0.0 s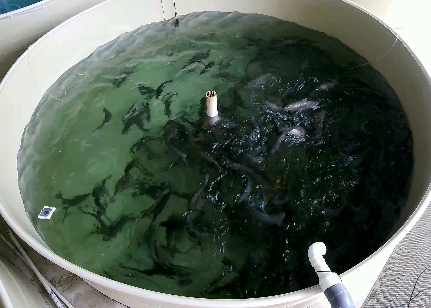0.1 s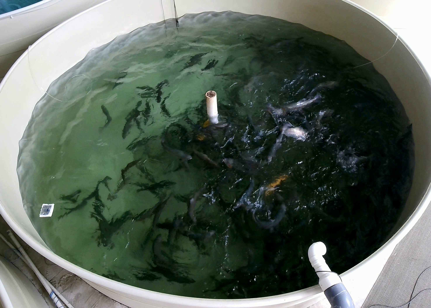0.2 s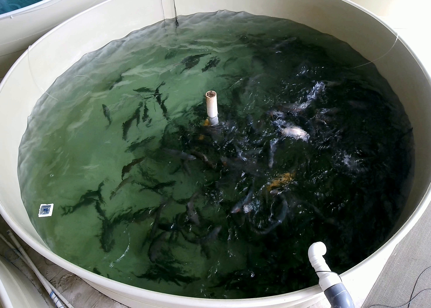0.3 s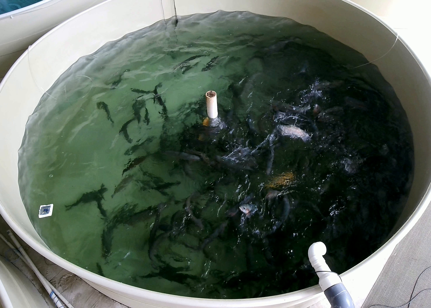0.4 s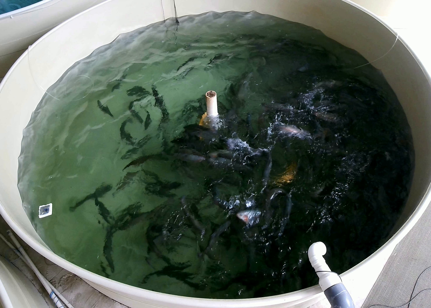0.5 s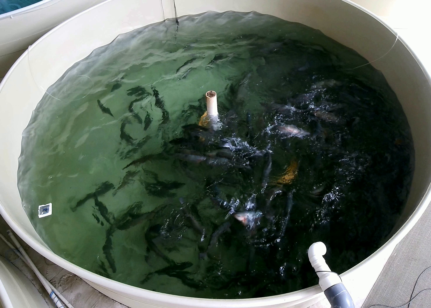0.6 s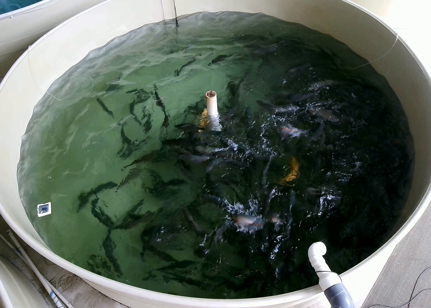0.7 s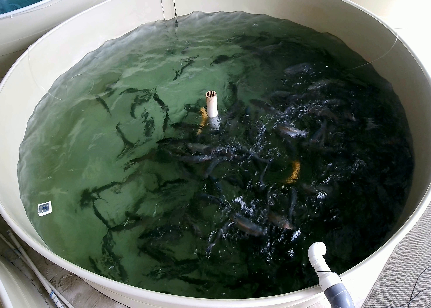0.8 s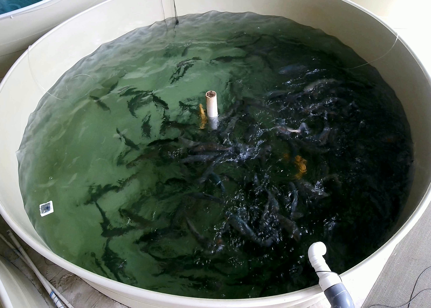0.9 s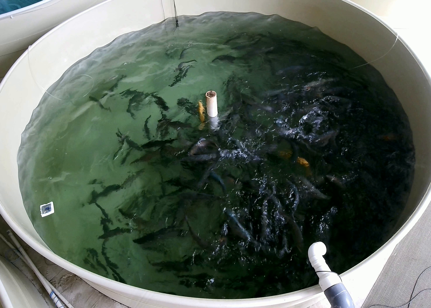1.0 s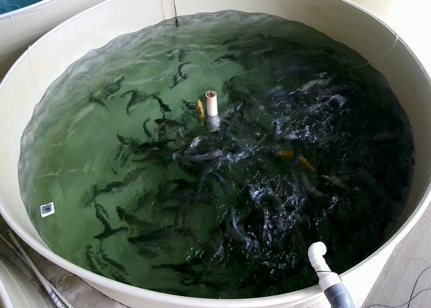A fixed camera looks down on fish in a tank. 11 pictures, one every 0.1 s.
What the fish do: Strong feeding.
